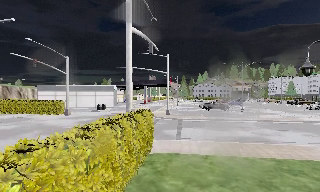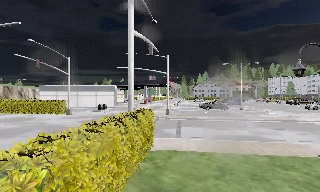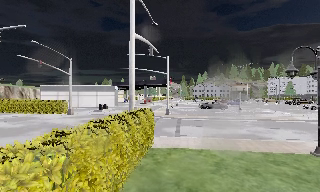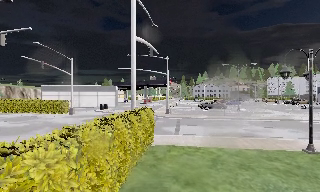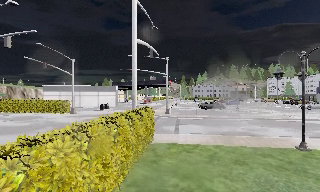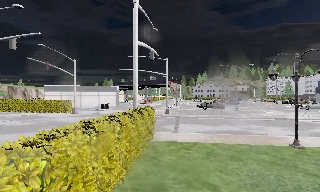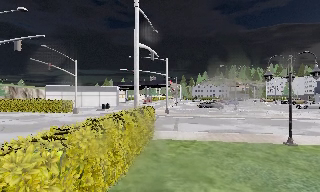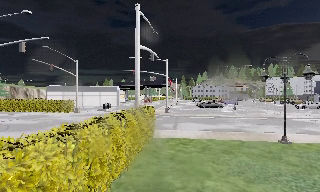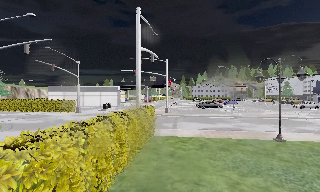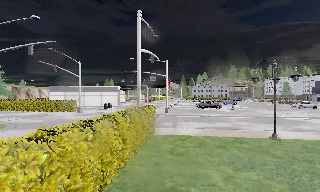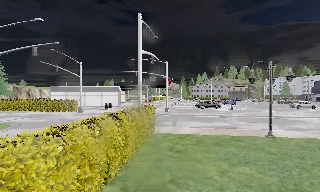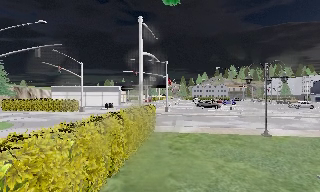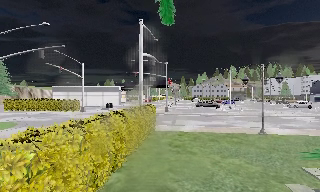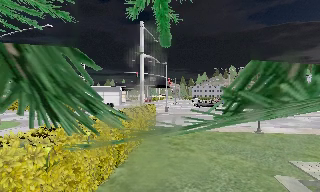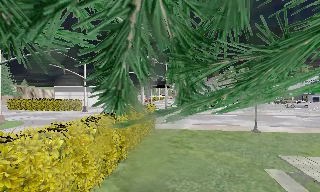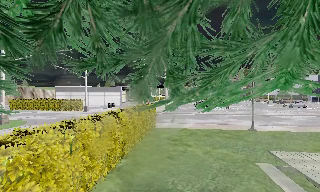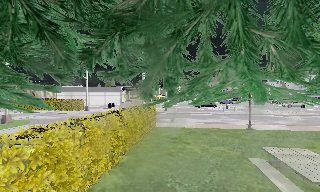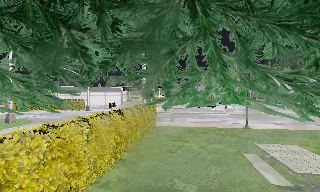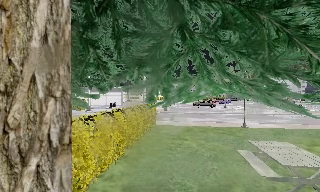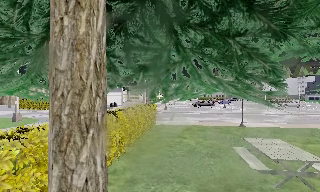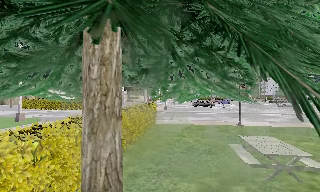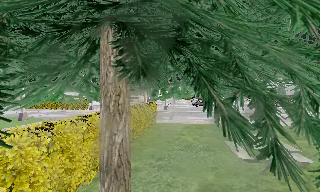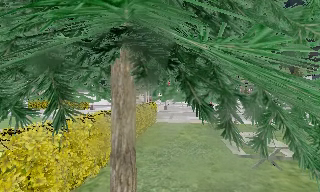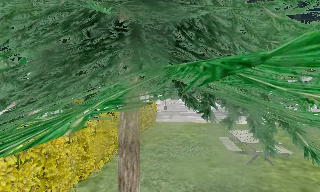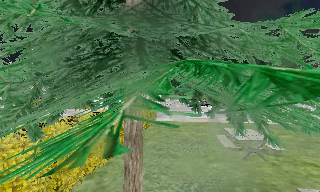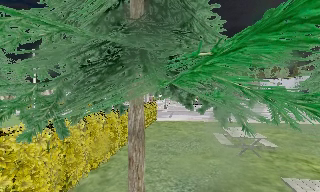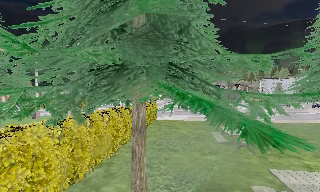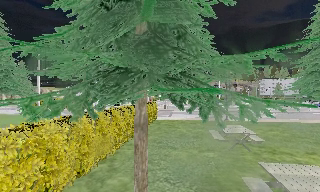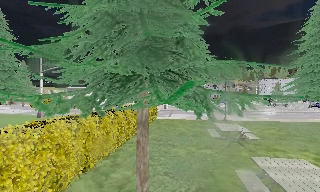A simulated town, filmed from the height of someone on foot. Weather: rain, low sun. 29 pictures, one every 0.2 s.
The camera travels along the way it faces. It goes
backward.
0.0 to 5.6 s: The camera travels backward, about 11 m, so what stands in front gets smaller.
The film runs backward here.
